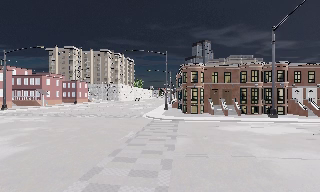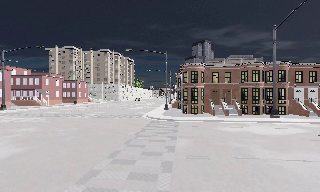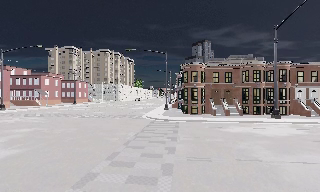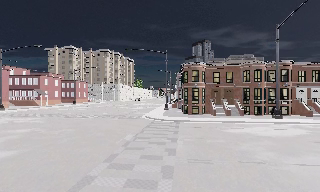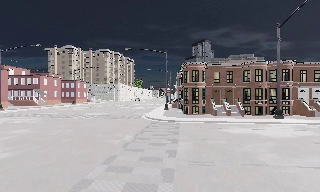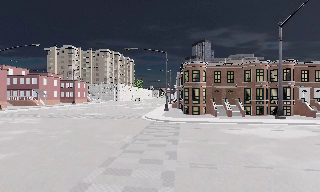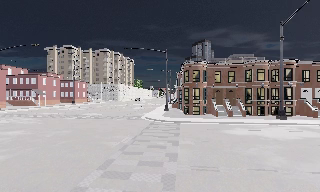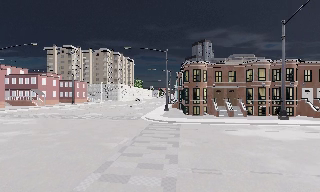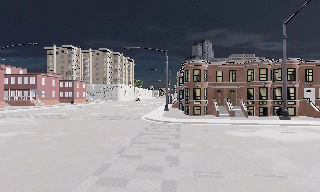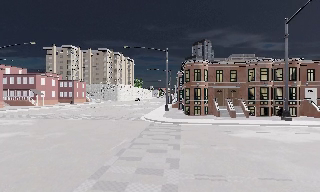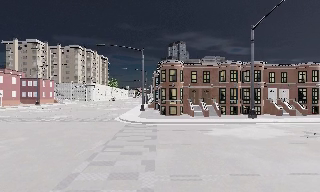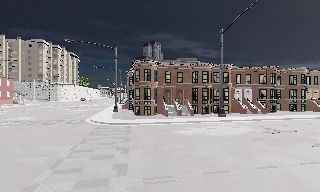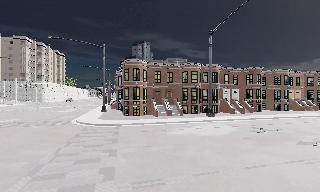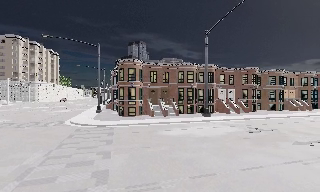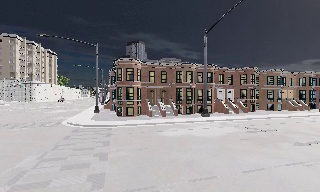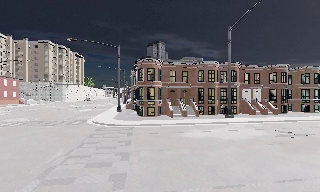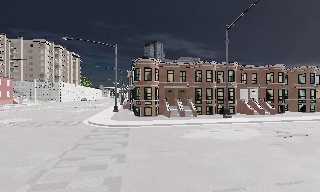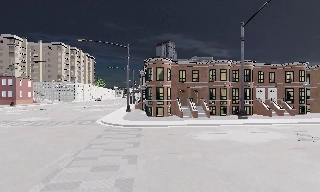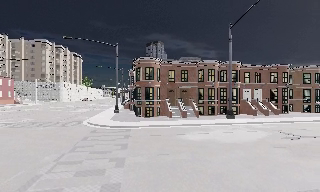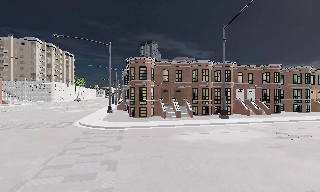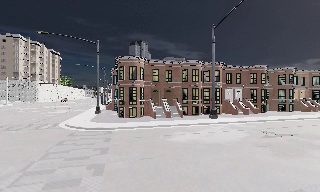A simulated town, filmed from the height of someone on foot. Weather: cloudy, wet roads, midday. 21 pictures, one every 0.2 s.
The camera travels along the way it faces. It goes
forward.
0.0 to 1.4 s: The camera travels forward, about 1.5 m, so what stands in front looms larger.
1.4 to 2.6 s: The camera pans to its right, which is clockwise from overhead, by about 25 degrees. It travels forward, about 1 m, so what stands in front looms larger.
2.6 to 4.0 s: The camera travels forward, about 1.5 m, so what stands in front looms larger.
The film runs forward here.
